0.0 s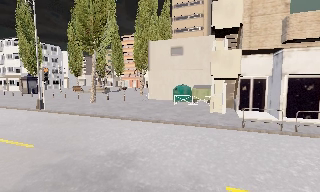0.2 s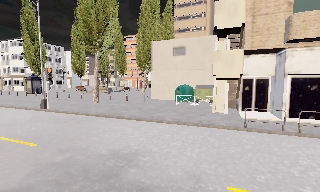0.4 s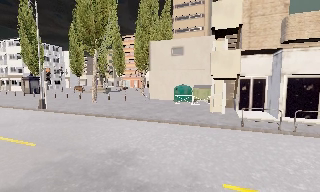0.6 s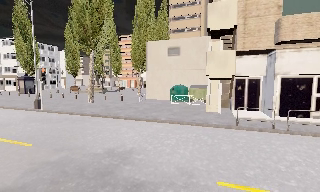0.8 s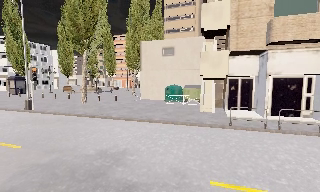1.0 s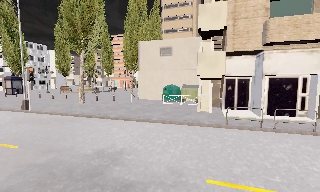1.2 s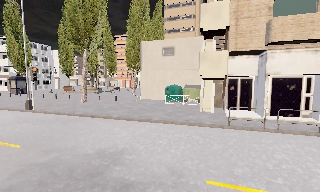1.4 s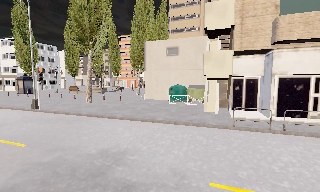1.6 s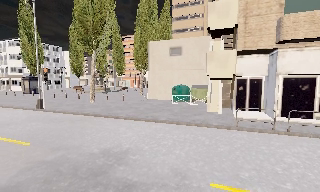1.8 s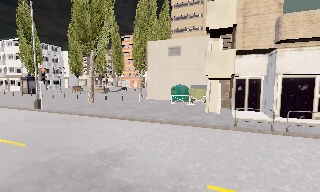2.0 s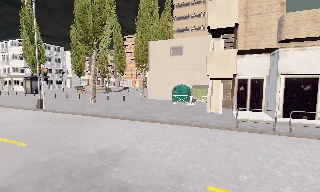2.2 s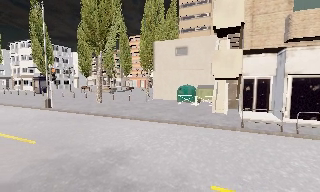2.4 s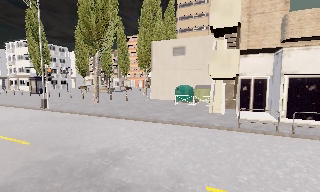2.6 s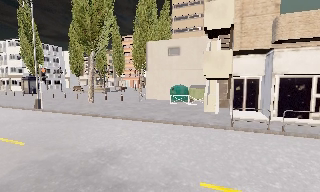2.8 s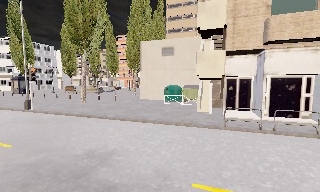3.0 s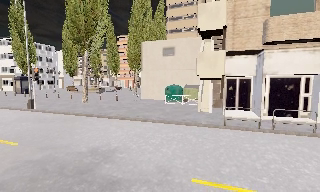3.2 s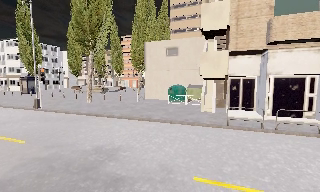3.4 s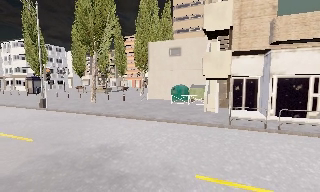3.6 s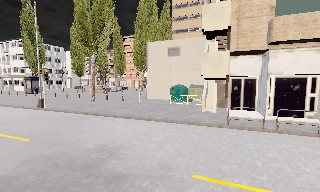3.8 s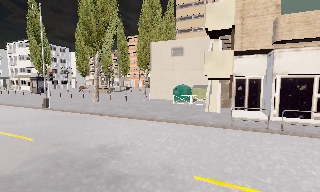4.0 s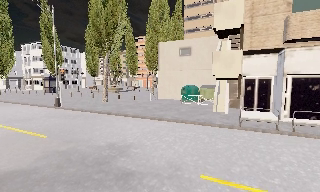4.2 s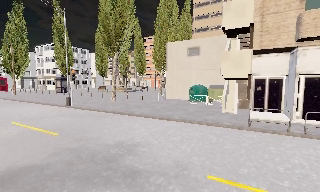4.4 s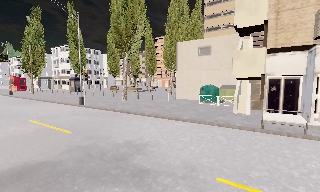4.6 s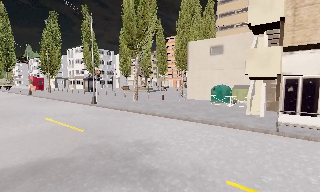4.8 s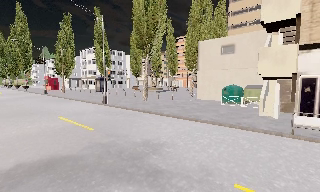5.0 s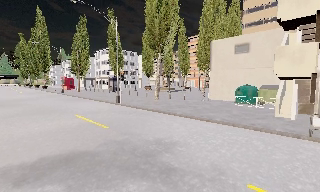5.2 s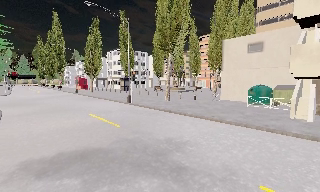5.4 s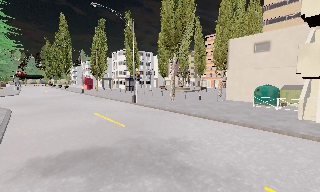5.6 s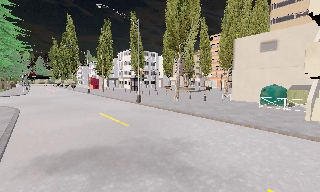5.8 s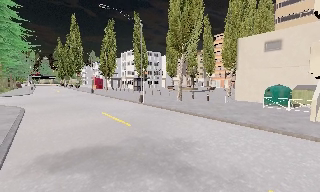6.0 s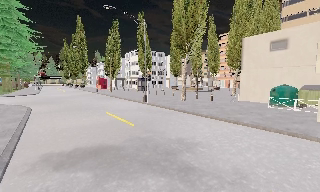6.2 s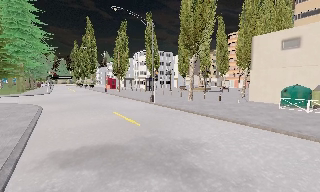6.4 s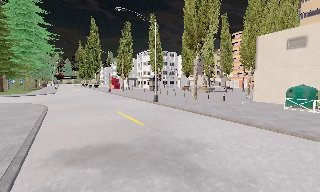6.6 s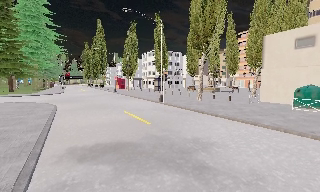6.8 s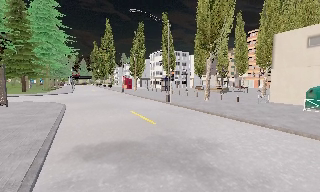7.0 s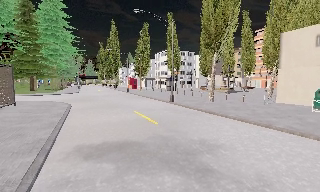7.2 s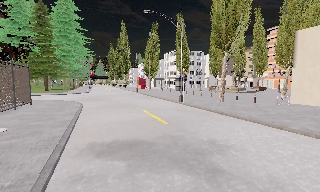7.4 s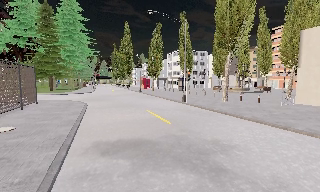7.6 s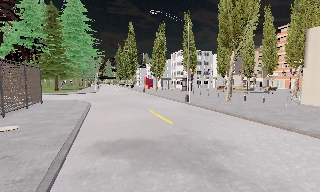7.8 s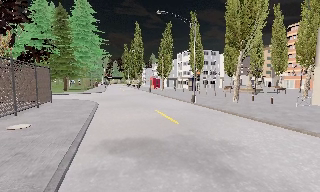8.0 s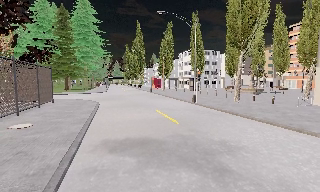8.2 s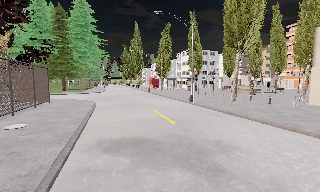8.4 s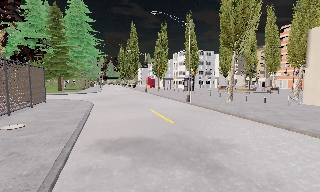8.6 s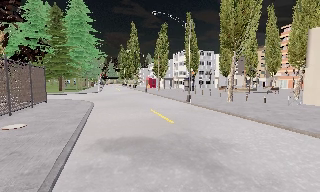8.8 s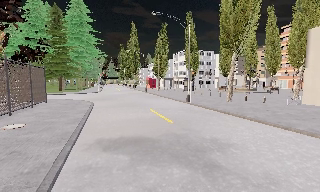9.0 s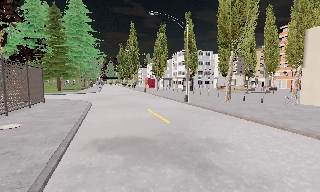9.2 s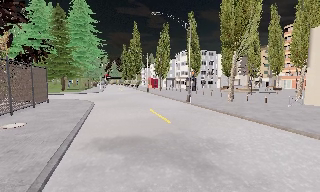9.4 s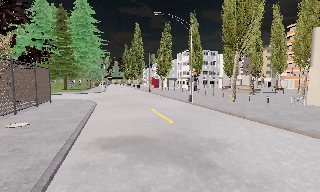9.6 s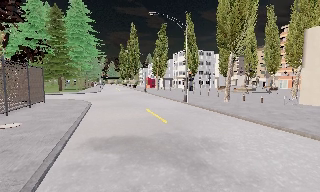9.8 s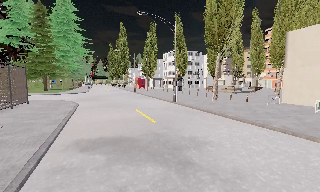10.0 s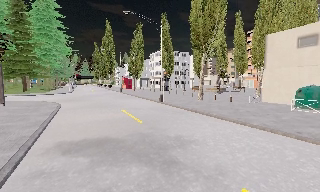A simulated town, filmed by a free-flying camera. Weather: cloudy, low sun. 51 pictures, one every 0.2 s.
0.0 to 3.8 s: The camera travels to its right, about 1 m.
3.8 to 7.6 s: The scene slides to the right, as the camera pans about 45 degrees to its left. It travels to its right and backward, about 1 m.
7.6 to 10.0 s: The camera travels to its right, about 0.5 m, so close, fixed things drift to the left.
The film runs forward here.
